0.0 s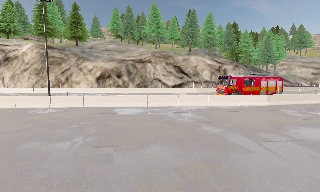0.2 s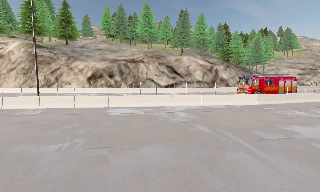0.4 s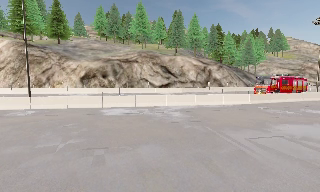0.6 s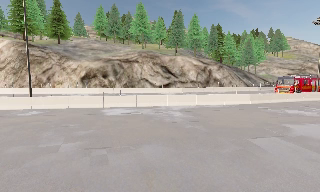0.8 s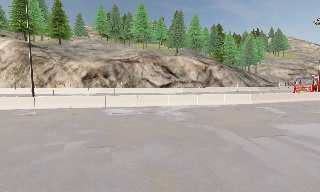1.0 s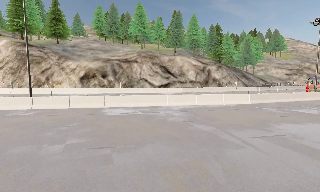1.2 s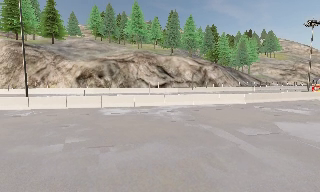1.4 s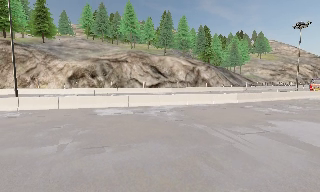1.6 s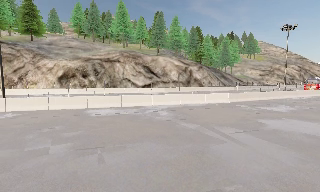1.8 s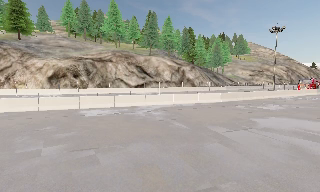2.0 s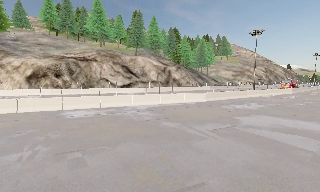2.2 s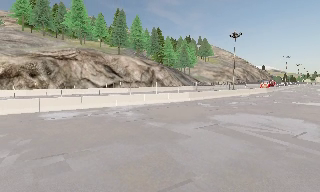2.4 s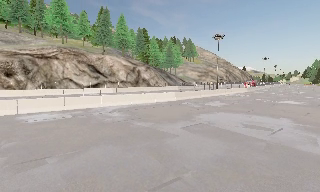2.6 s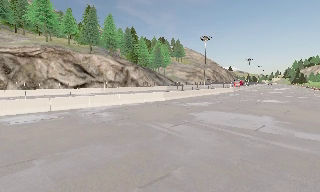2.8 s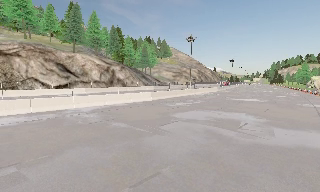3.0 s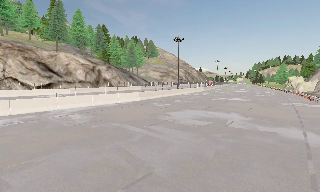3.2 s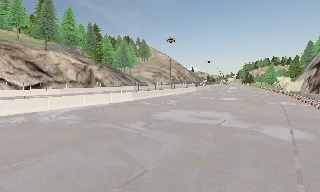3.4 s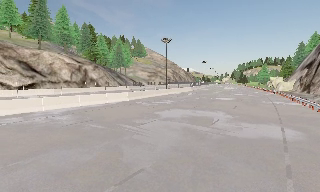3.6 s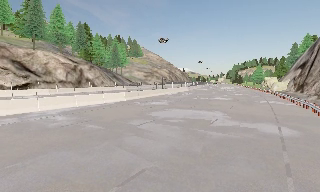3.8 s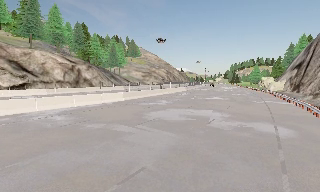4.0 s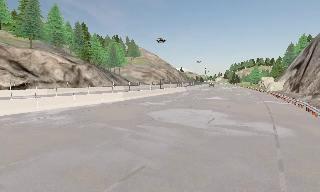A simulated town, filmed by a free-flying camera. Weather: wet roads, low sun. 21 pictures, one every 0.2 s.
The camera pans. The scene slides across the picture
to the left.
The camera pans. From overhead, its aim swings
clockwise.
0.0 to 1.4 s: The camera travels to its left, about 0.5 m.
1.4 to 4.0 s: The camera swings to its right by about 40 degrees, and the scene slides to the left. It travels to its left and backward, about 1.5 m.
The film runs backward here.
